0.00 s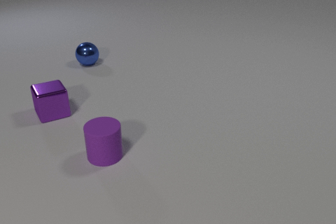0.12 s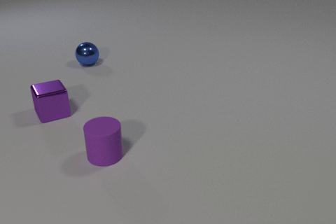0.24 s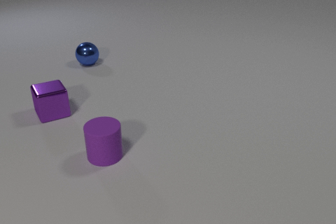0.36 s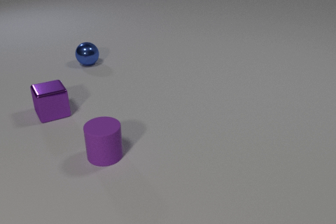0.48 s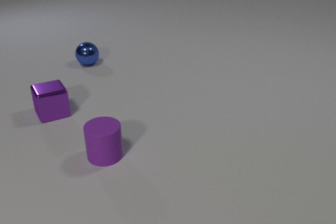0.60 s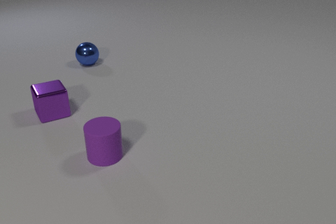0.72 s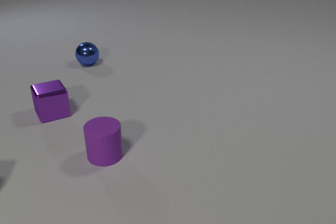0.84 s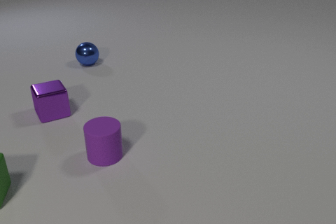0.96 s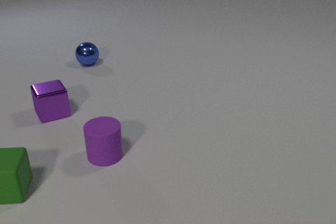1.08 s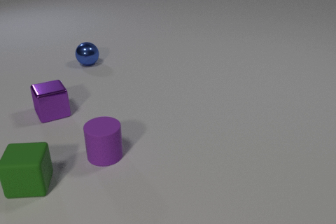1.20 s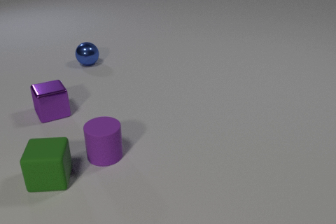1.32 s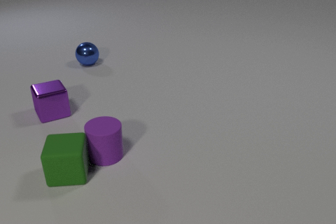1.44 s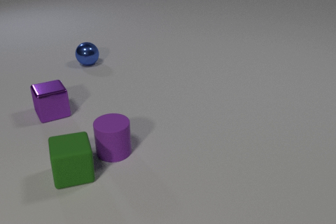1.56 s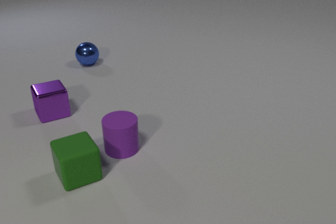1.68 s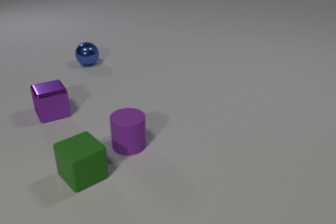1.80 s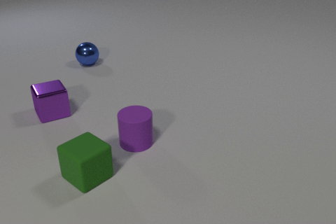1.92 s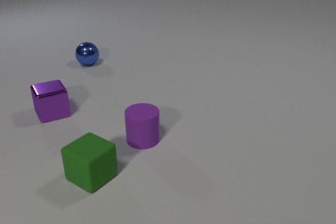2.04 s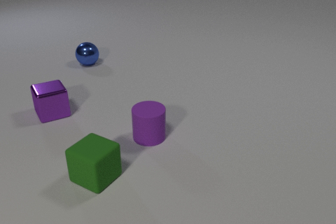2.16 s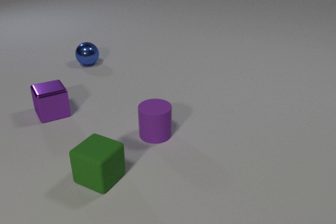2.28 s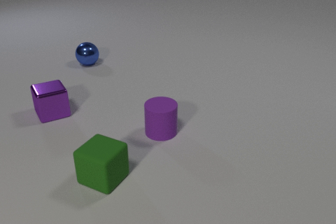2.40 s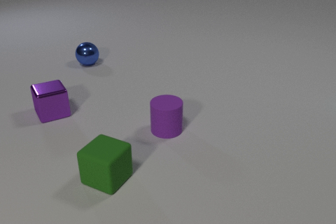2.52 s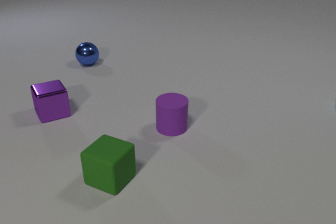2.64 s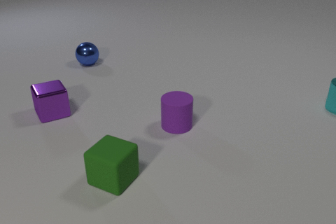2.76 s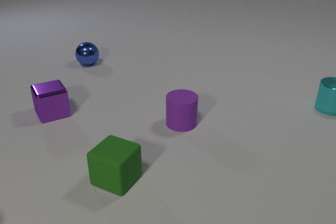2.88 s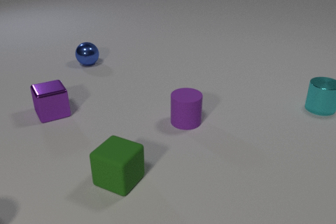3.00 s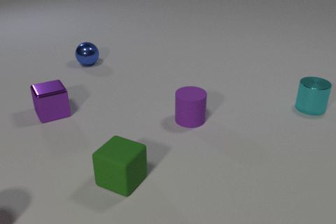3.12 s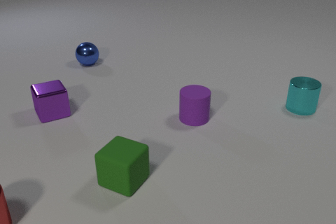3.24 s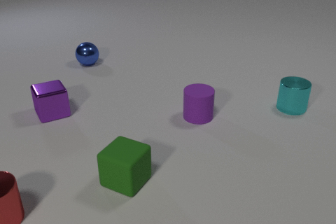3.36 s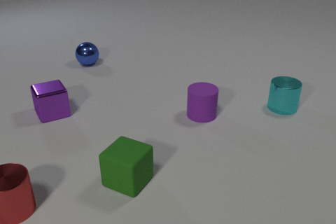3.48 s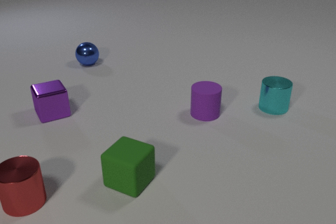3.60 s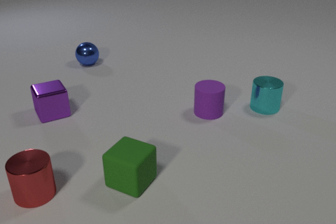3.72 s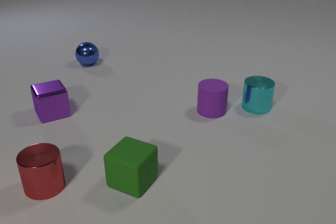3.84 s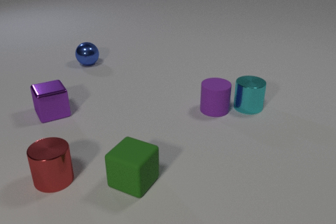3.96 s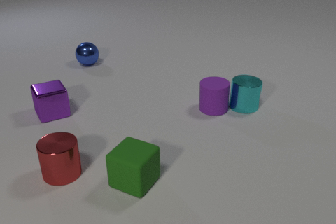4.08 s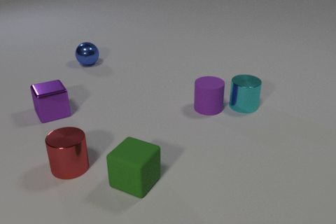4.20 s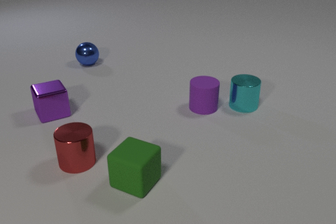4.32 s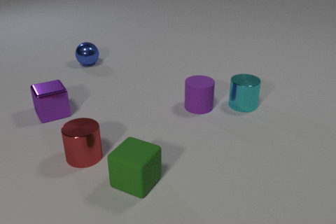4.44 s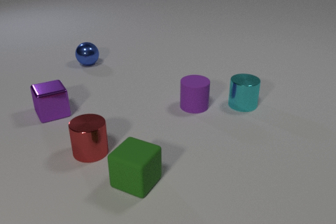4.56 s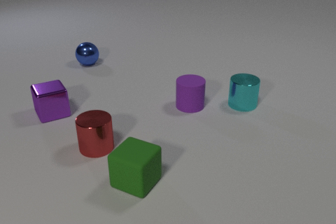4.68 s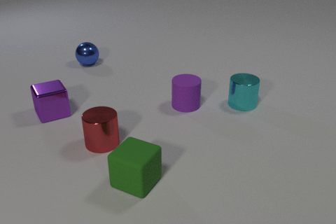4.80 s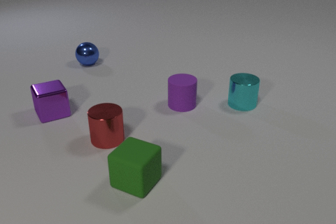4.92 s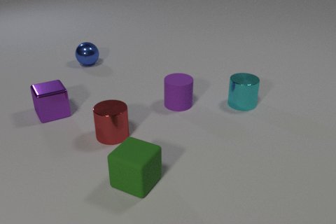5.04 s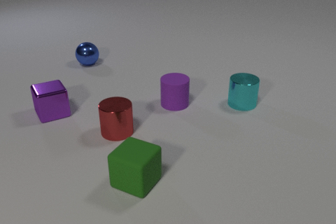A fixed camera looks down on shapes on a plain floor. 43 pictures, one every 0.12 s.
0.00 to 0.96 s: The green rubber cube comes in at the left edge, slides to the right.
0.96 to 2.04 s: The green rubber cube slides to the right, spins so that its near face slides to the right, counterclockwise seen from above. The purple rubber cylinder slides to the right and away from the camera. The green rubber cube and the purple rubber cylinder collide.
2.04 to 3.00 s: The green rubber cube slides to the right. The purple rubber cylinder slides to the right and away from the camera. The cyan metal cylinder comes in at the right edge, slides to the left.
3.00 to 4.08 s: The green rubber cube slides to the right. The purple rubber cylinder slides away from the camera and to the right. The cyan metal cylinder slides to the left. The red metal cylinder comes in at the left edge, slides to the right and away from the camera. The purple rubber cylinder and the cyan metal cylinder collide.
4.08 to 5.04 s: The purple rubber cylinder slides to the left. The red metal cylinder slides away from the camera and to the right.
What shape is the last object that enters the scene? cylinder.
What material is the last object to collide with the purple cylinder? metal.
How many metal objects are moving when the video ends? 1.
